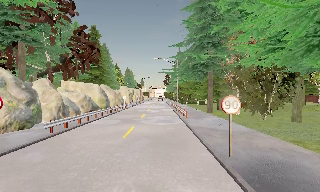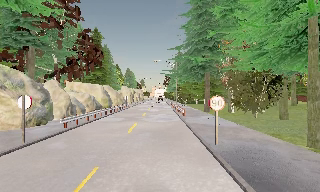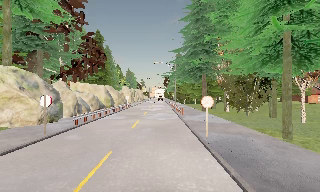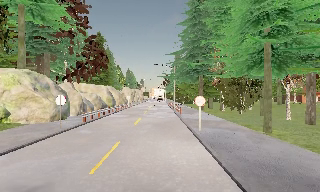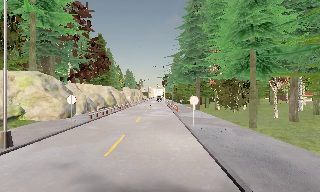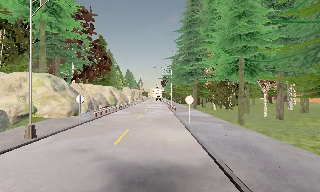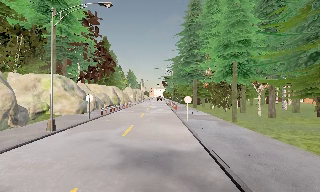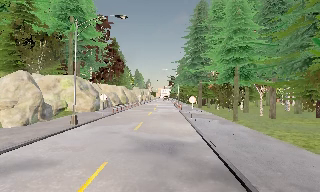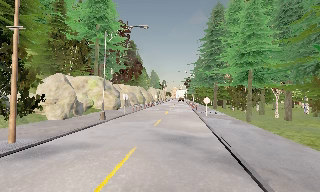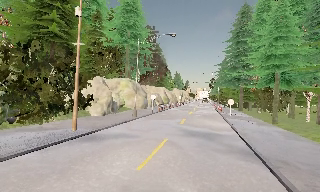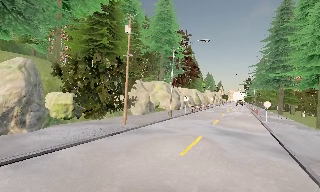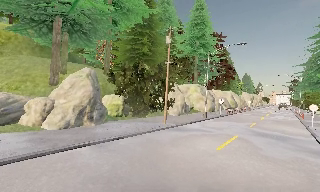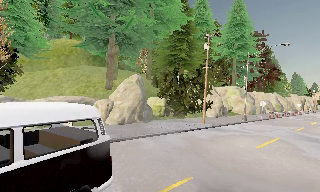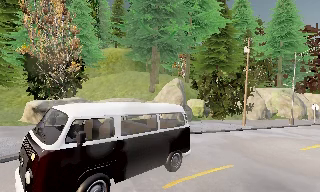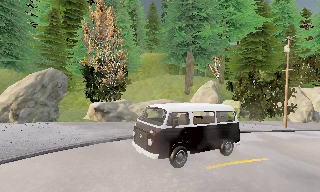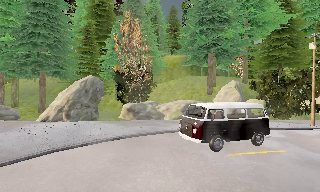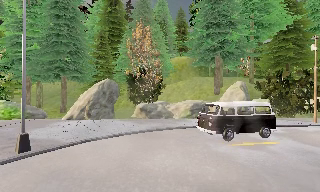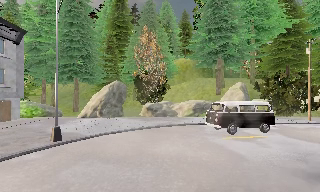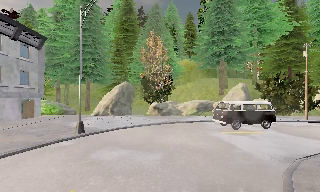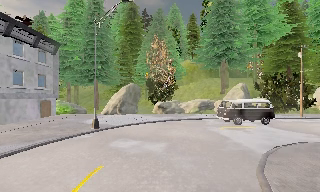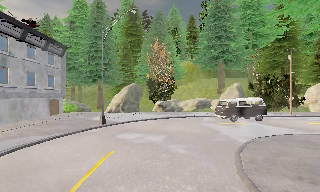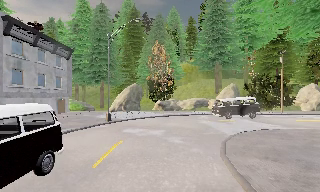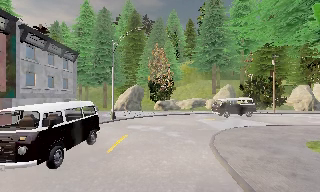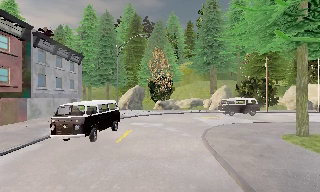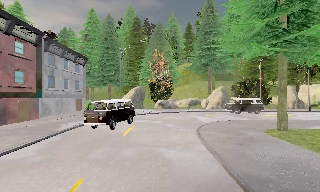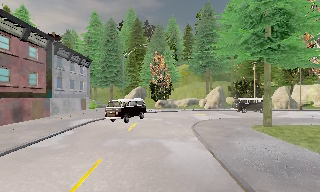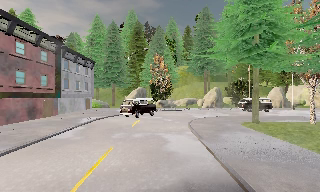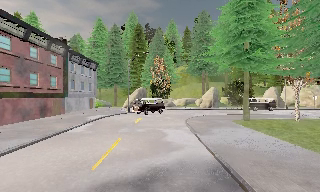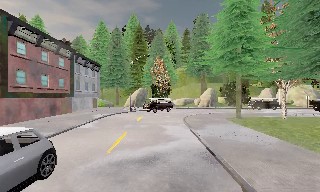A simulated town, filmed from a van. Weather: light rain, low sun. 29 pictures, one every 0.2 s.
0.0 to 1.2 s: The camera travels backward, about 9 m, so what stands in front gets smaller.
1.2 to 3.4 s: The camera swings to its left by about 85 degrees, and the scene slides to the right. It travels backward, about 16 m.
3.4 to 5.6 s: The camera travels backward, about 15 m, so what stands in front gets smaller.
The film runs backward here.
